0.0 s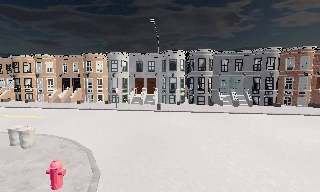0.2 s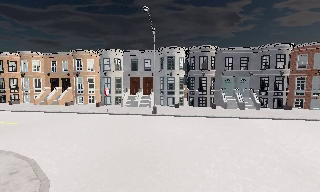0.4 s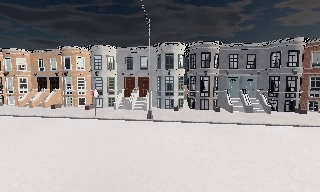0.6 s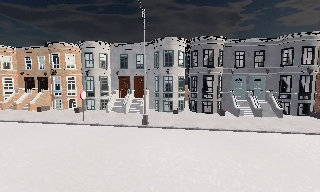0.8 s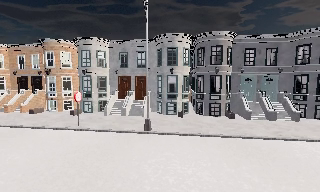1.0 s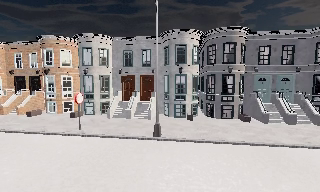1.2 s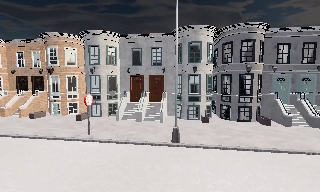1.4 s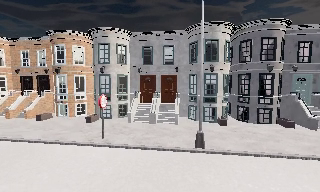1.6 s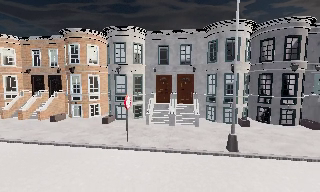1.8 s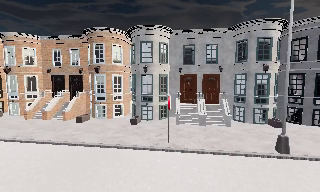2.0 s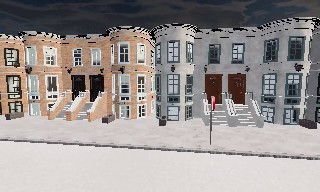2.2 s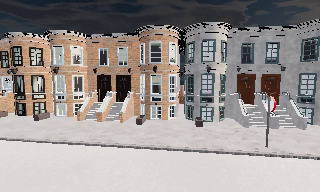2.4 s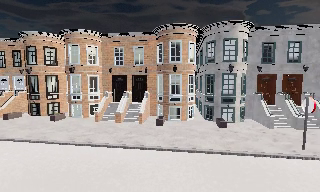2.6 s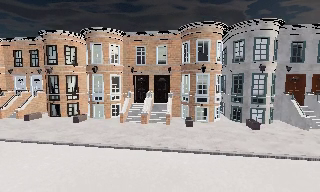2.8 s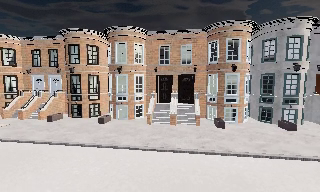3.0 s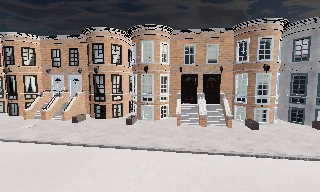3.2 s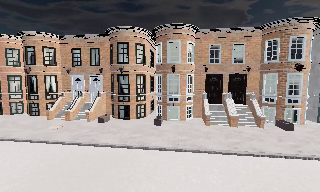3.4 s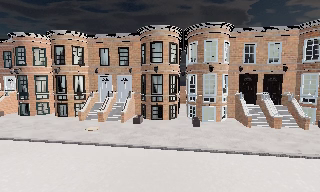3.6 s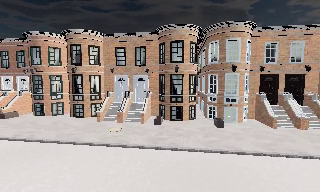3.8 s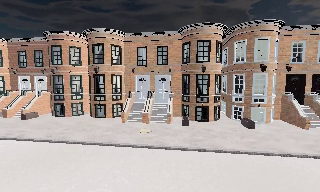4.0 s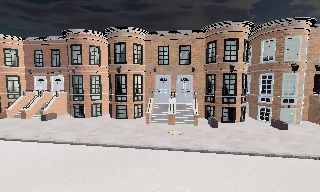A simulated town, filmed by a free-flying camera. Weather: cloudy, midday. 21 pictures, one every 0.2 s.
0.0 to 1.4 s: The camera travels forward, about 10 m, so what stands in front looms larger. It loses speed.
1.4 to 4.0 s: The camera travels to its left, about 25 m, so close, fixed things drift to the right.
The film runs backward here.
